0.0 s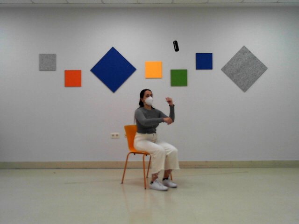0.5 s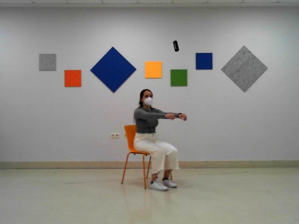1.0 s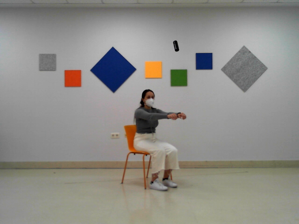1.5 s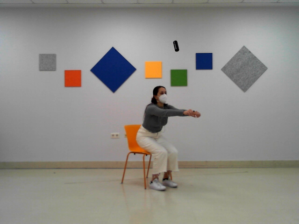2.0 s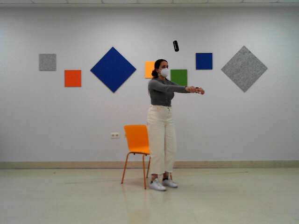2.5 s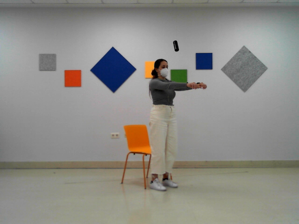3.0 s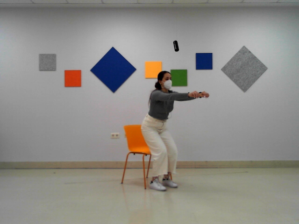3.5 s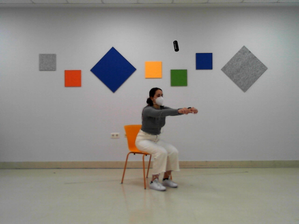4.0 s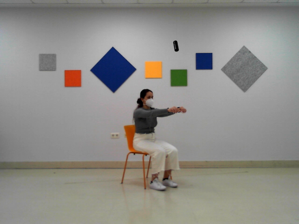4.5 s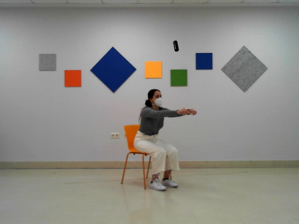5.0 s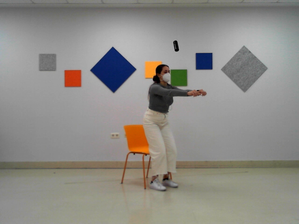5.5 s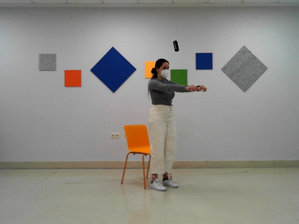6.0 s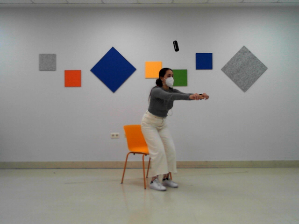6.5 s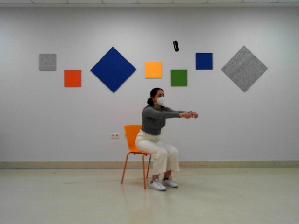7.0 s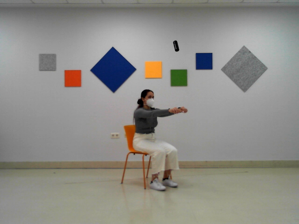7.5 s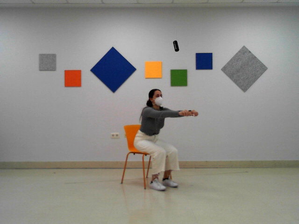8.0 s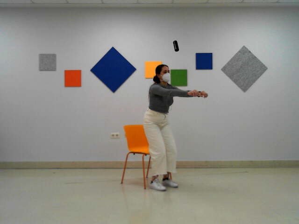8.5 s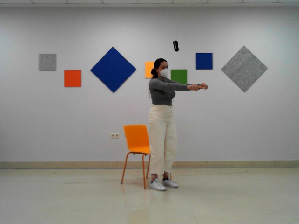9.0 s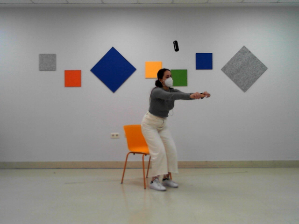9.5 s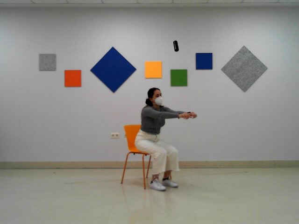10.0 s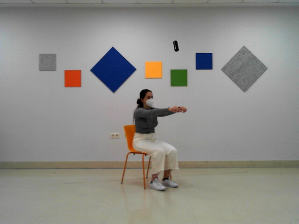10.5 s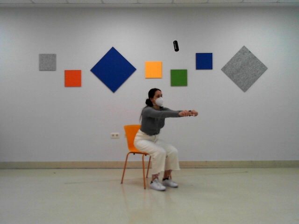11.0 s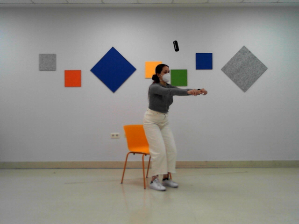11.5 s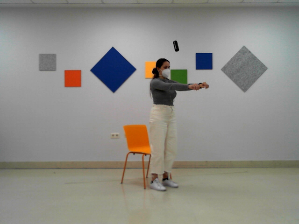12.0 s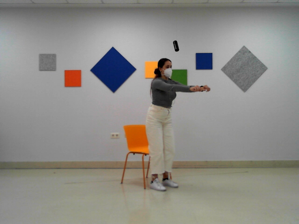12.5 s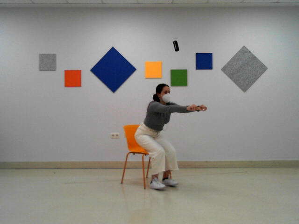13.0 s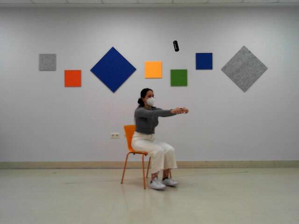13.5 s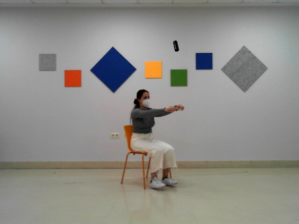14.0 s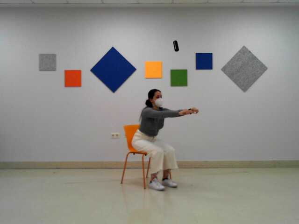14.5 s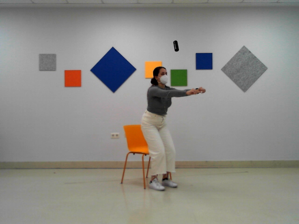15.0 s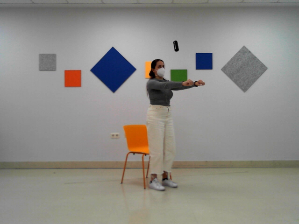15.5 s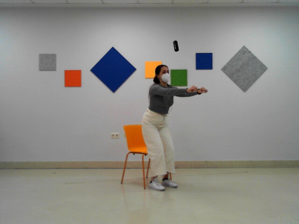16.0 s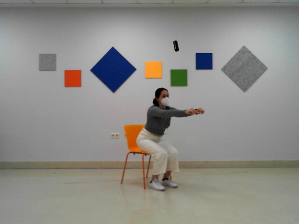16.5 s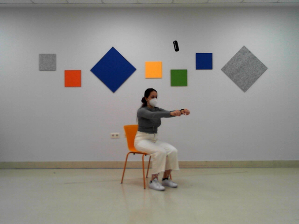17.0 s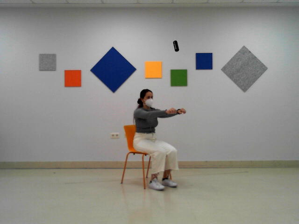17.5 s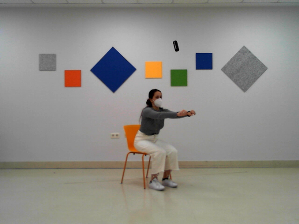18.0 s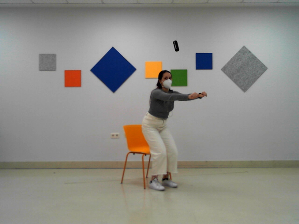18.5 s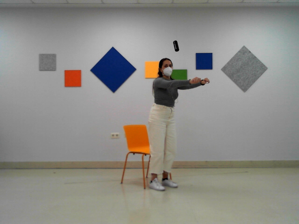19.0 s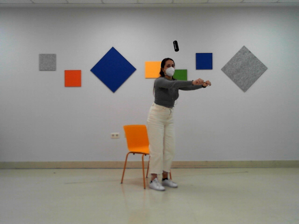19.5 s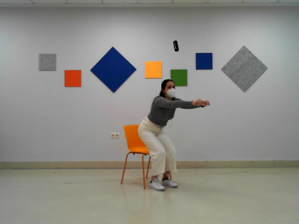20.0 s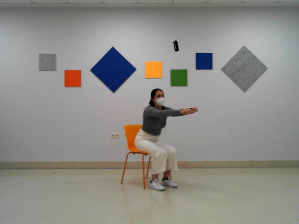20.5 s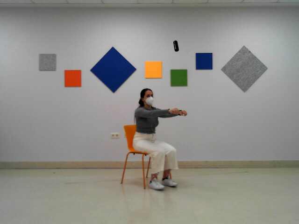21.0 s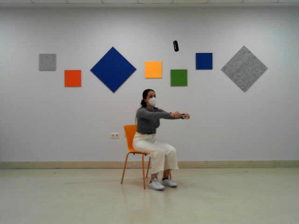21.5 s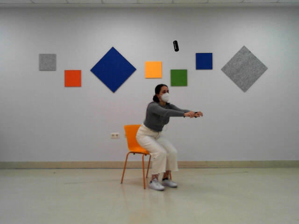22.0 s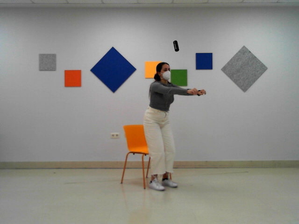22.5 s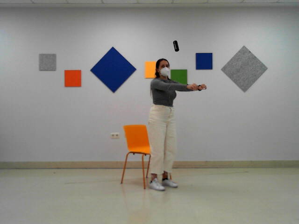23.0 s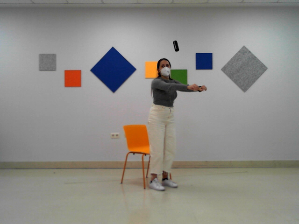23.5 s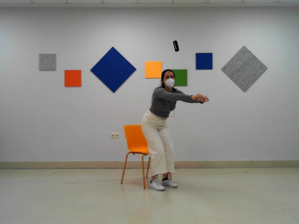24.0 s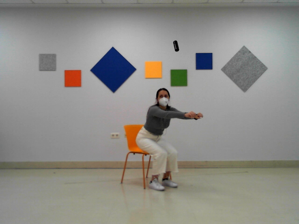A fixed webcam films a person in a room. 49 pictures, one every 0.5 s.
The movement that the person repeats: Sit to stand.
